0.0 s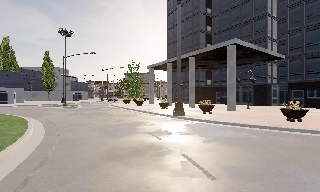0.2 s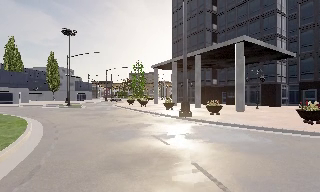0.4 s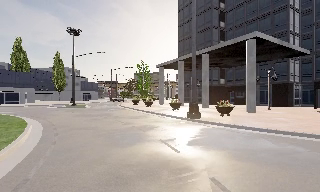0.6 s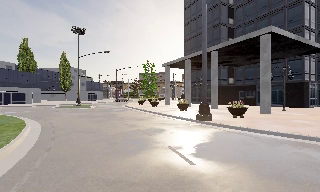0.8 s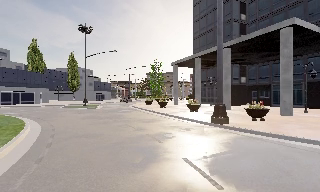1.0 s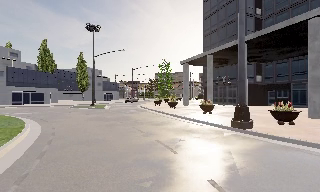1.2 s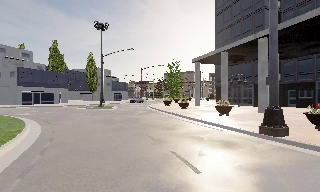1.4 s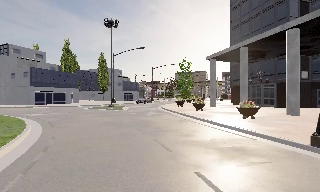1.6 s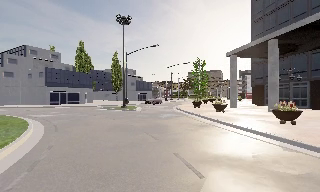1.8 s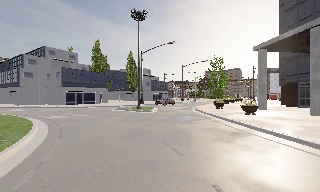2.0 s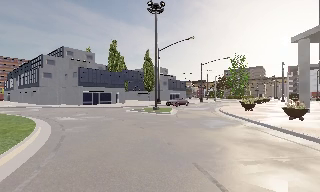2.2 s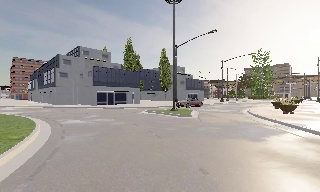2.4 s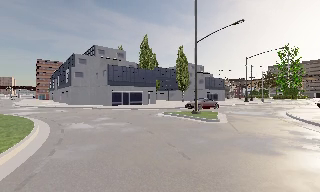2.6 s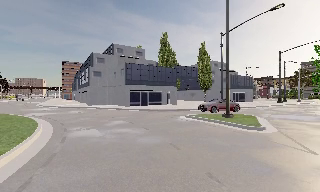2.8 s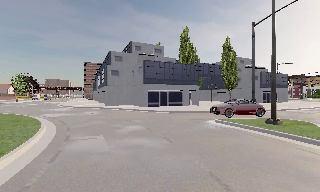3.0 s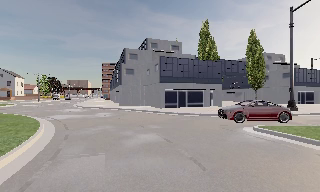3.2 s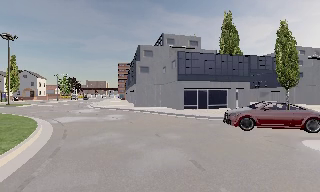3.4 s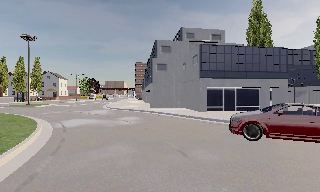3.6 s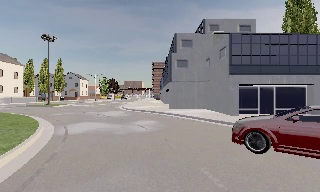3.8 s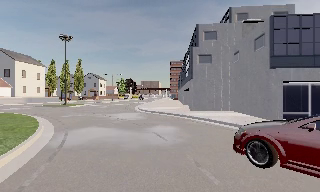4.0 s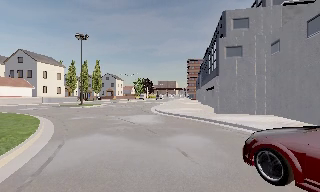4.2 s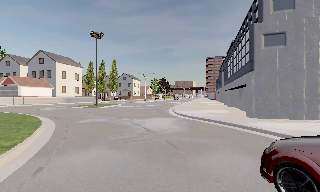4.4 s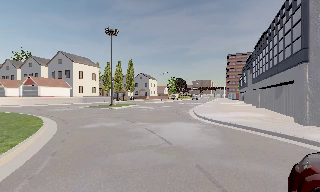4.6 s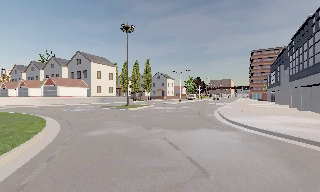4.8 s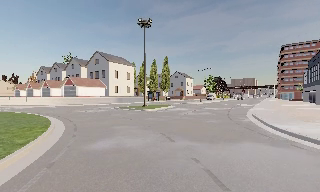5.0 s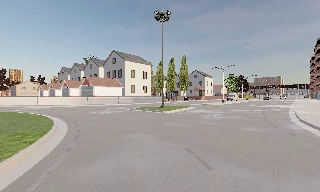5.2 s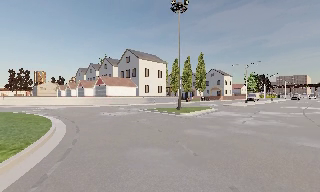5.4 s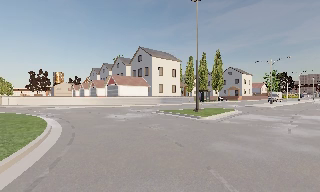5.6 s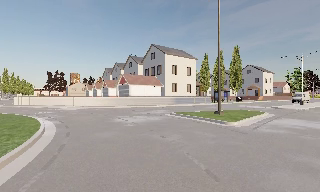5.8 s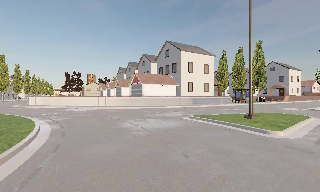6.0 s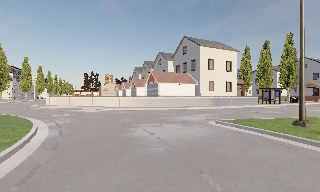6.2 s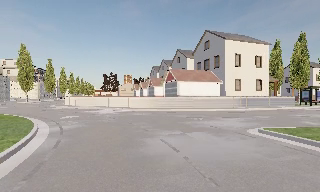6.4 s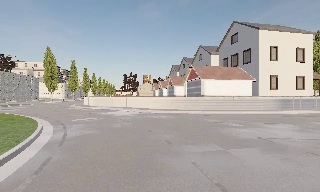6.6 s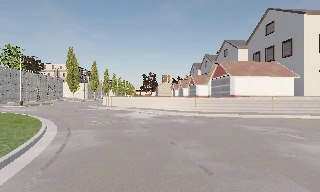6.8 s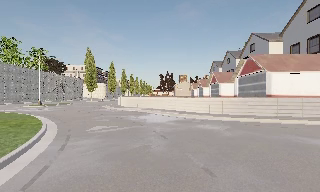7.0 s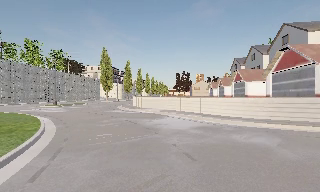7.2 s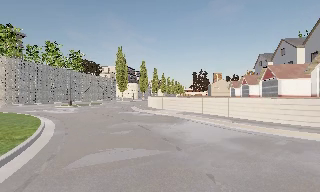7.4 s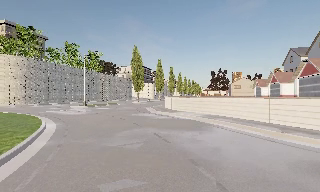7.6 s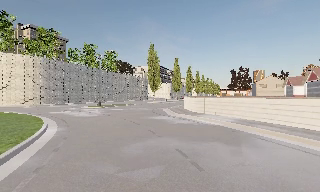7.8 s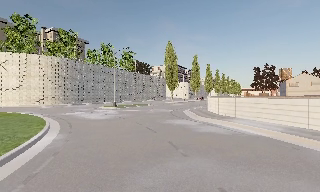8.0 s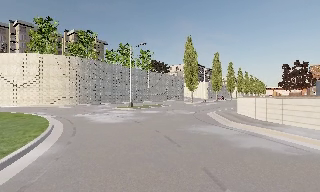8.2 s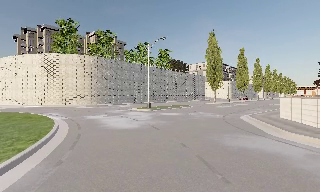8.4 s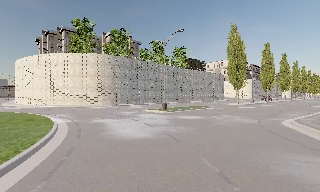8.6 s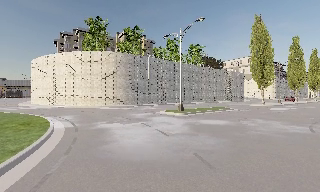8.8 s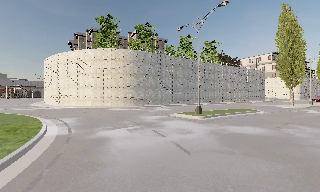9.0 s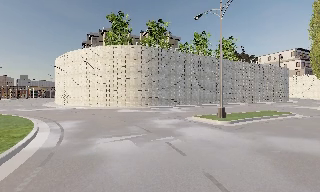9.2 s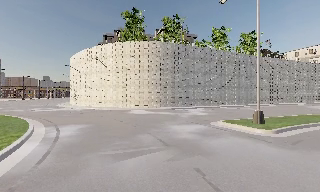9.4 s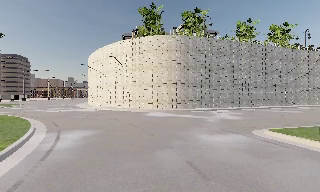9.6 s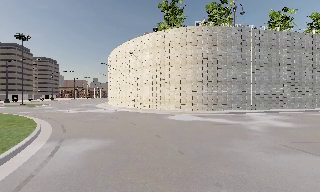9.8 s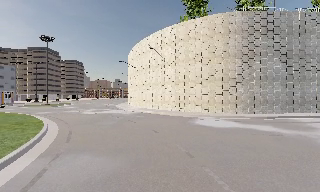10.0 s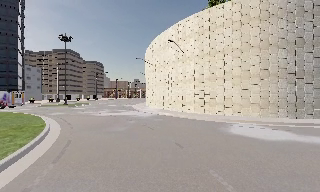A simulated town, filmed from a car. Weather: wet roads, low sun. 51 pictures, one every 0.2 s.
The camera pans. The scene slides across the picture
to the right.
The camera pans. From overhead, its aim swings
counterclockwise.
0.0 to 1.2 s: The camera pans to its left, which is counterclockwise from overhead, by about 15 degrees. It travels forward, about 5 m, so what stands in front looms larger. It gains speed.
1.2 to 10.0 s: The camera swings to its left by about 255 degrees, and the scene slides to the right. It travels forward, about 85 m.
The film runs forward here.
